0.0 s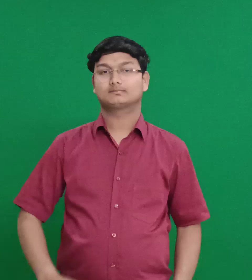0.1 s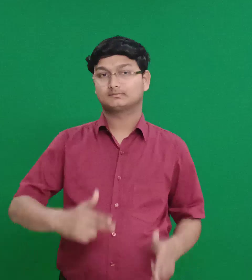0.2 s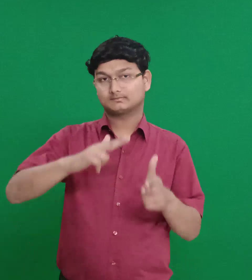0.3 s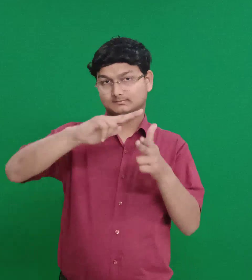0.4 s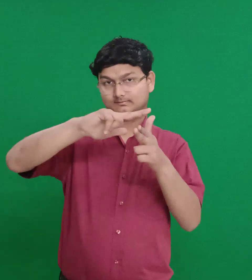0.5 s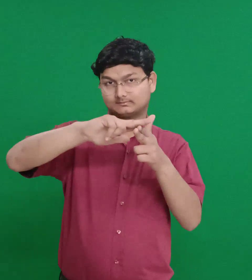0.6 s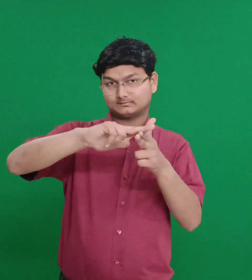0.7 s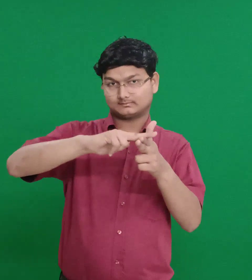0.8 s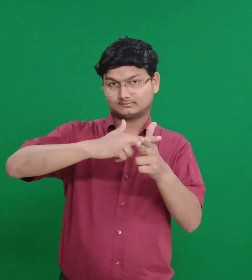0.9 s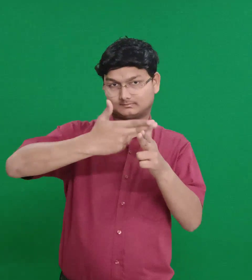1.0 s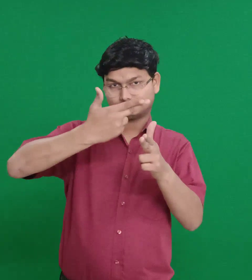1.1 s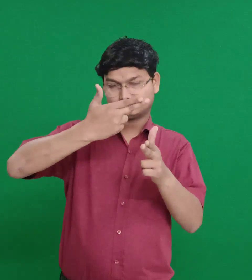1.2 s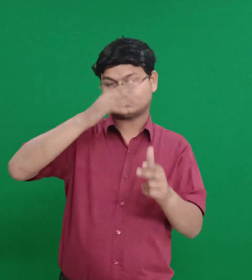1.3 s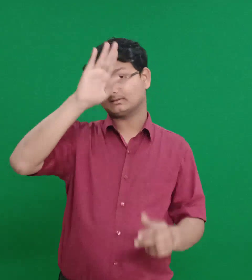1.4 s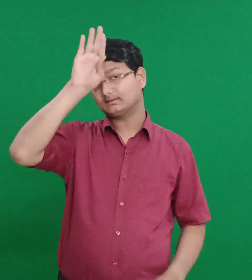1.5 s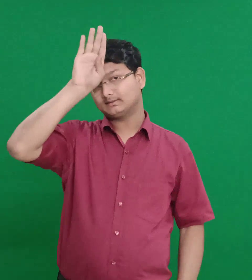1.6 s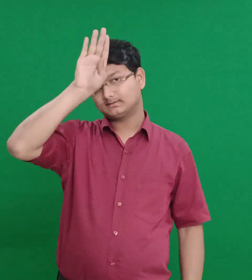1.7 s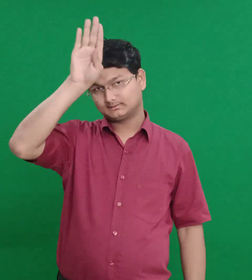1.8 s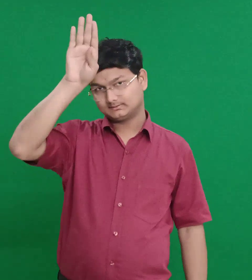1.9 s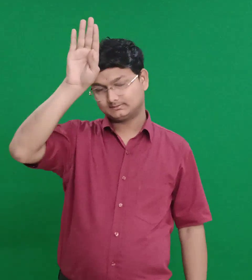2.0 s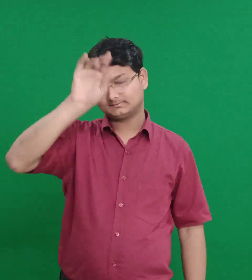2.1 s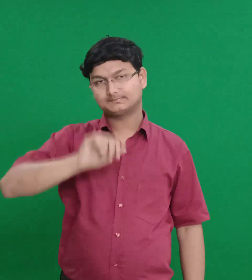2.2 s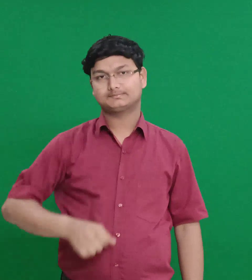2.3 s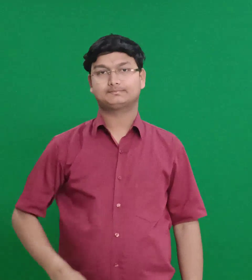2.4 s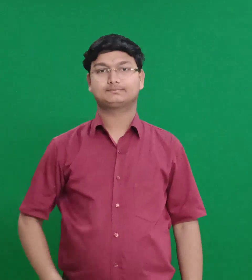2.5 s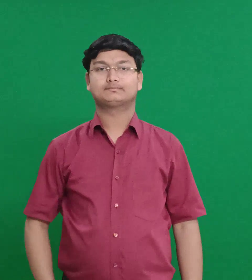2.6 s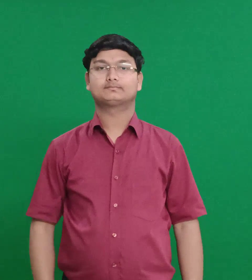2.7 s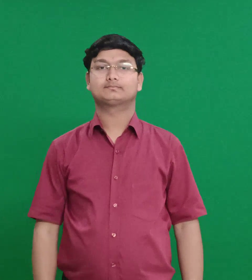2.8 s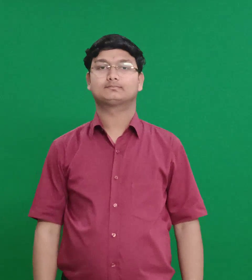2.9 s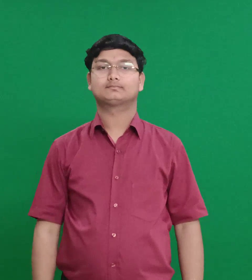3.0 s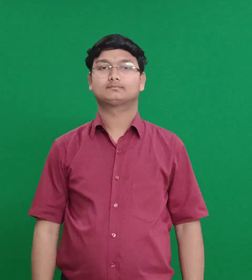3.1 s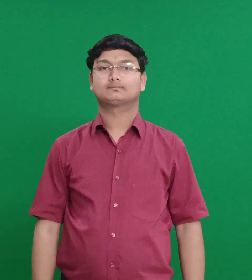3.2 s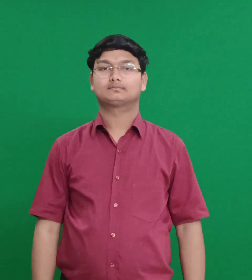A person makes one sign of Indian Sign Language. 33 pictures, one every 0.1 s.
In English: king jehoiachin
